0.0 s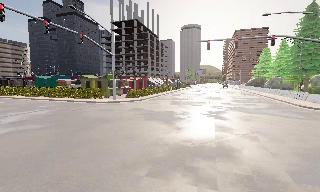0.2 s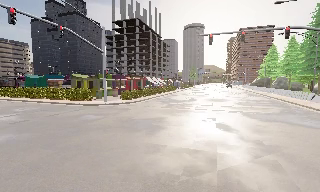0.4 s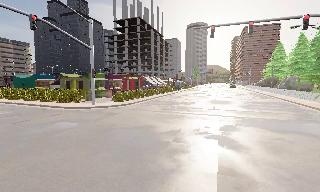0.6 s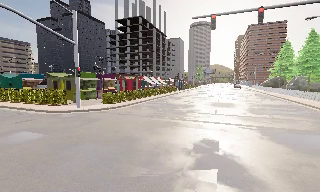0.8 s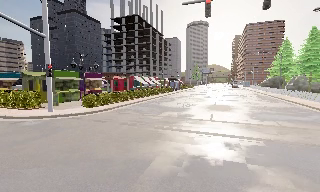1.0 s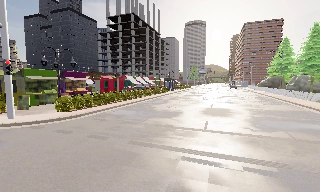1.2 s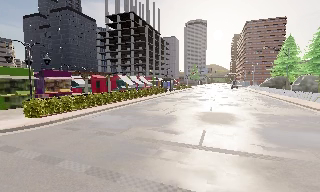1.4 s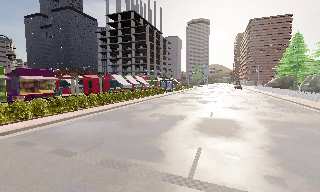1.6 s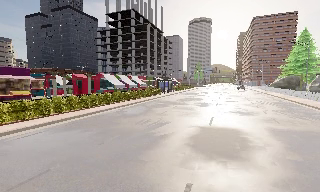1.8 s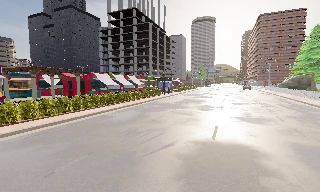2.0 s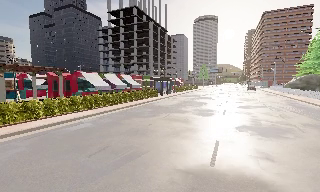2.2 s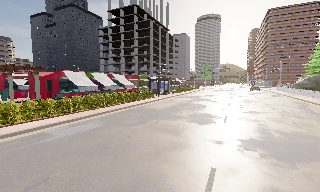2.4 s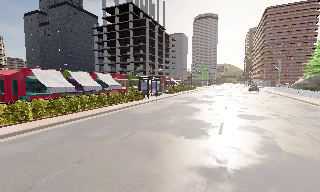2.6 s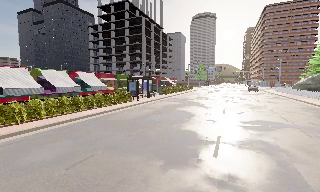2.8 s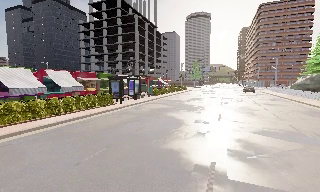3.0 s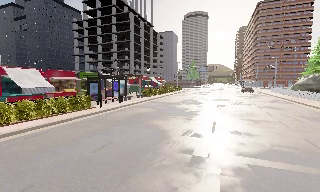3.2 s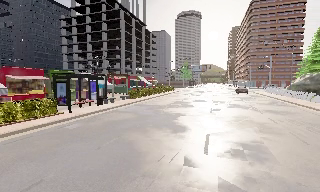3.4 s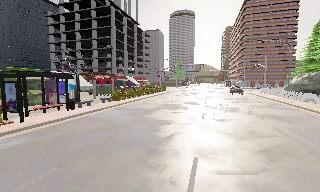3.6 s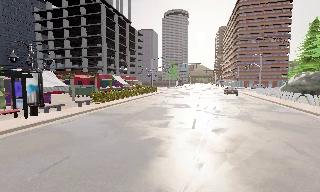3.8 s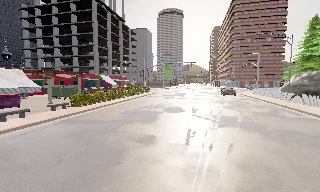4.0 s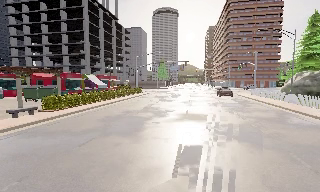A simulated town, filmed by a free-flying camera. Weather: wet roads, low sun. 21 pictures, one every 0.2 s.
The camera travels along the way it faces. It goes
forward.
0.0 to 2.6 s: The camera travels forward and to its right, about 30 m, so what stands in front looms larger.
2.6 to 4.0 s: The scene slides to the left, as the camera pans about 10 degrees to its right. It travels forward, about 16 m, so what stands in front looms larger.
The film runs forward here.
